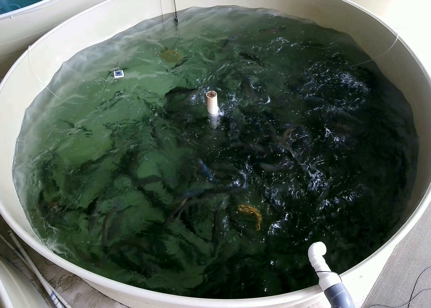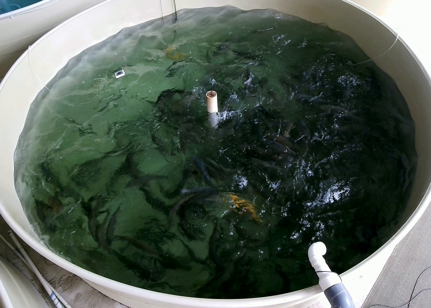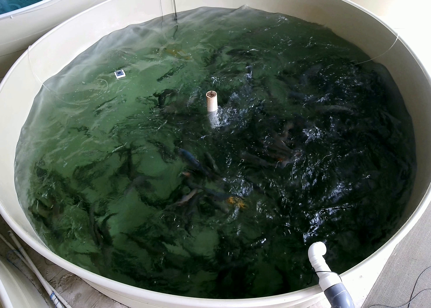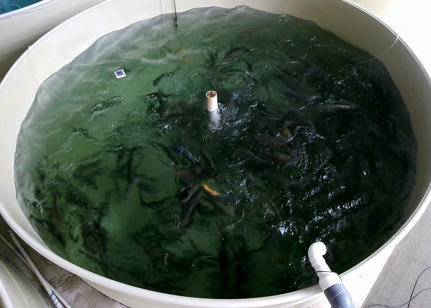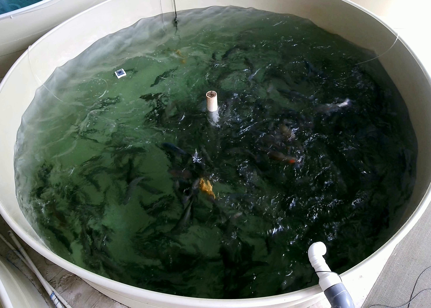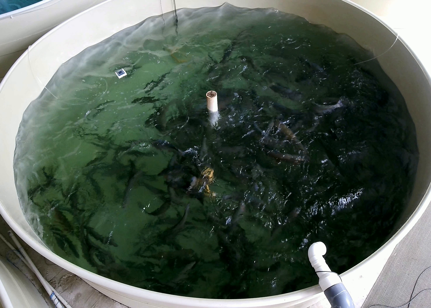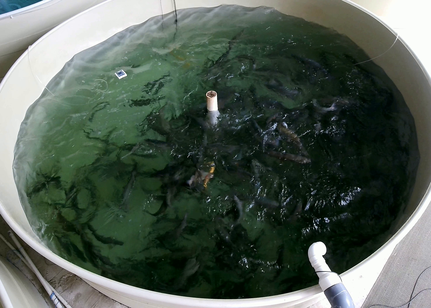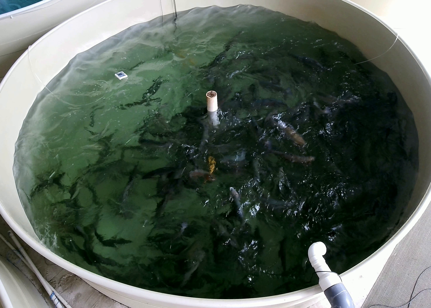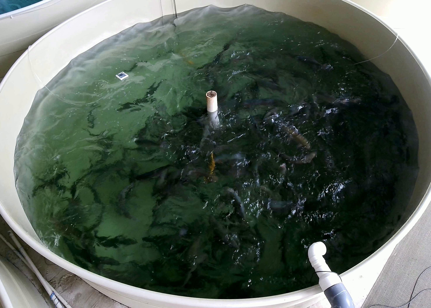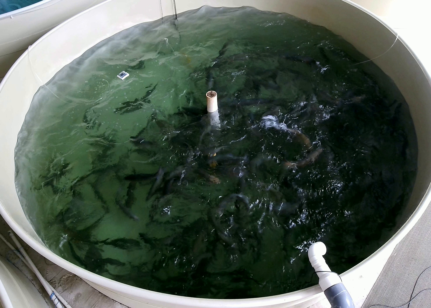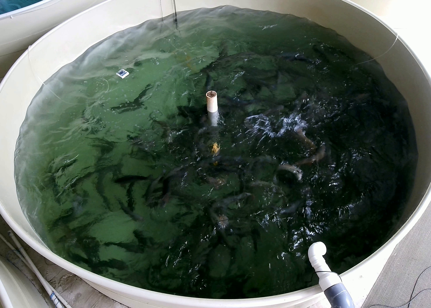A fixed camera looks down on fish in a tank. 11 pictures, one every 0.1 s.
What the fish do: Strong feeding.
